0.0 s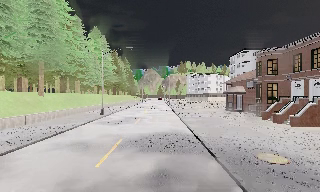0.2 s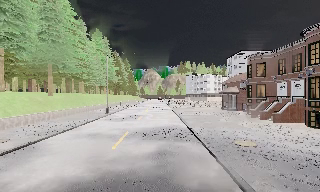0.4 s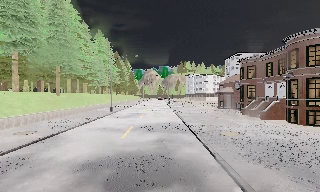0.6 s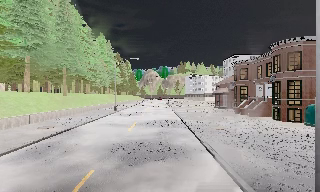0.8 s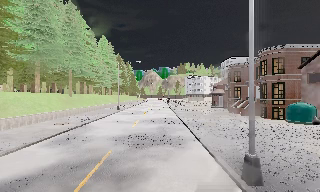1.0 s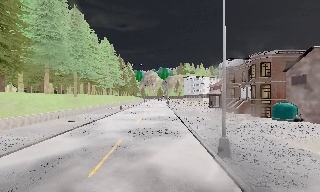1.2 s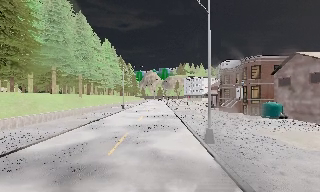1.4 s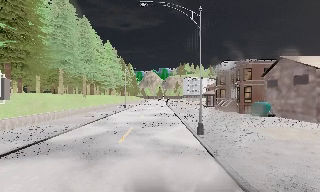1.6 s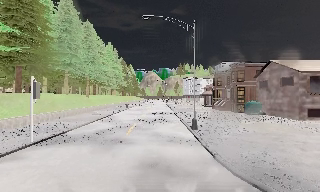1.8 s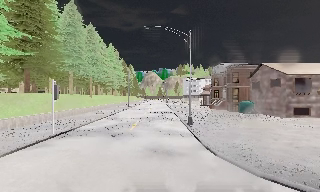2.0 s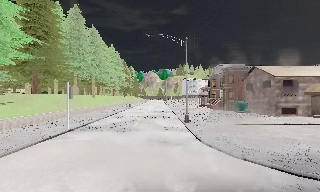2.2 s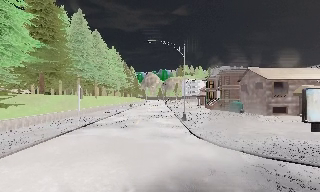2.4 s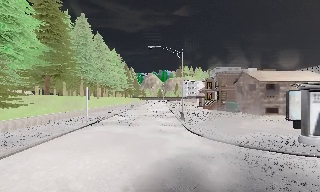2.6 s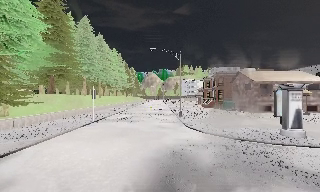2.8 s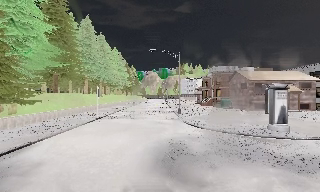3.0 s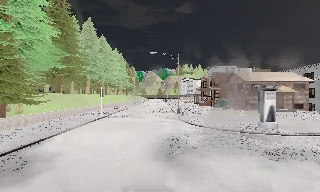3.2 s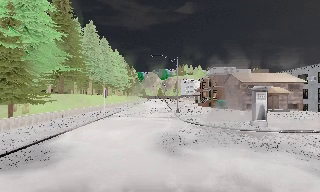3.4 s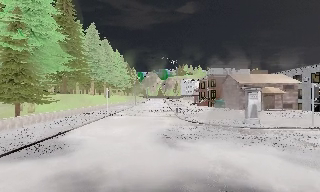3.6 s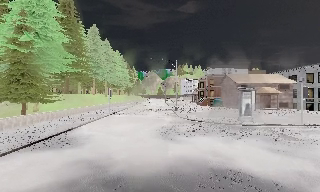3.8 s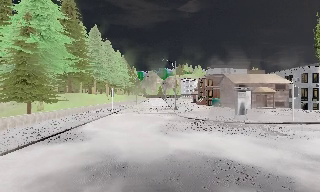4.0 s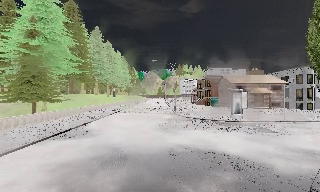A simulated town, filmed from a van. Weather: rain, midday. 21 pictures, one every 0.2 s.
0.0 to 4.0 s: The camera travels backward, about 30 m, so what stands in front gets smaller. It loses speed.
The film runs backward here.
